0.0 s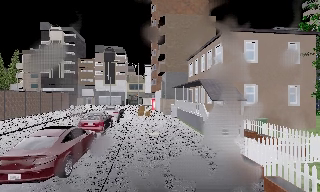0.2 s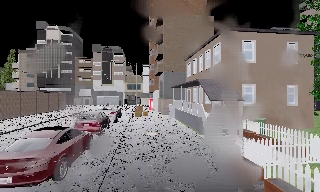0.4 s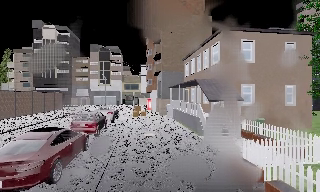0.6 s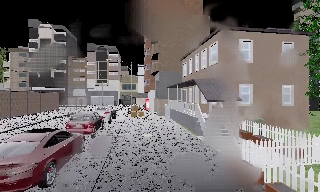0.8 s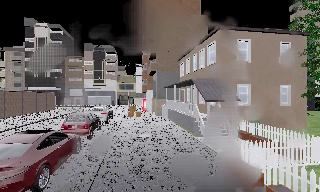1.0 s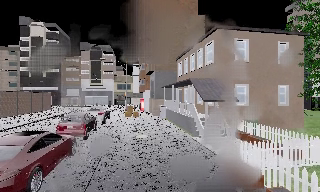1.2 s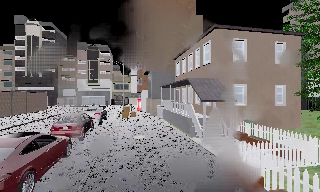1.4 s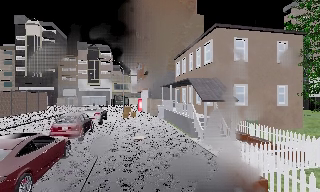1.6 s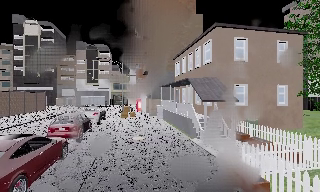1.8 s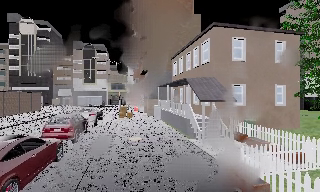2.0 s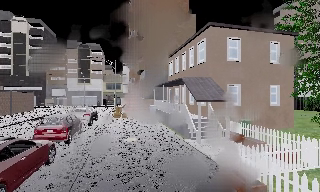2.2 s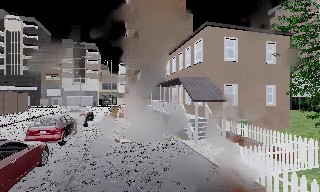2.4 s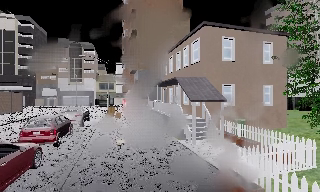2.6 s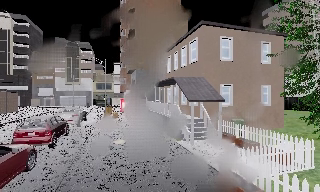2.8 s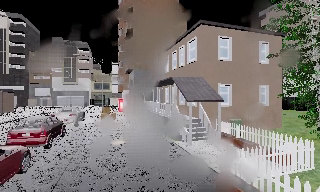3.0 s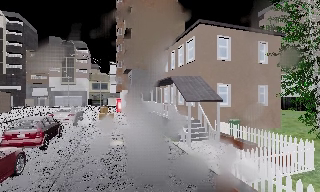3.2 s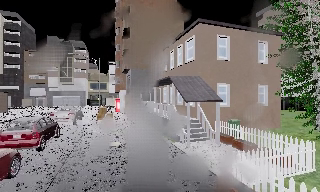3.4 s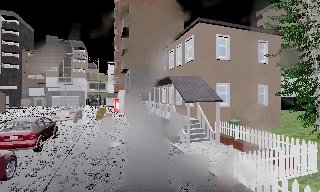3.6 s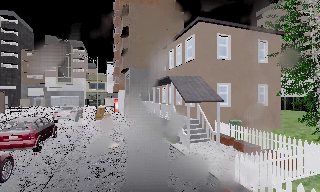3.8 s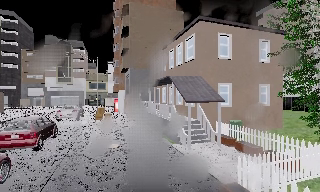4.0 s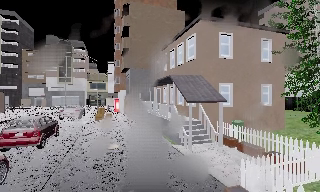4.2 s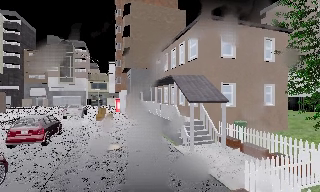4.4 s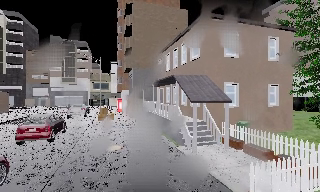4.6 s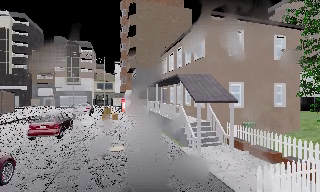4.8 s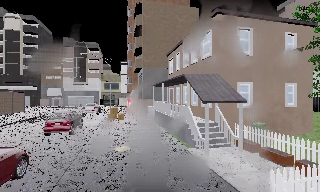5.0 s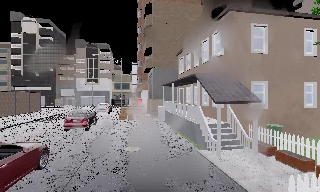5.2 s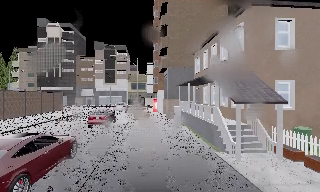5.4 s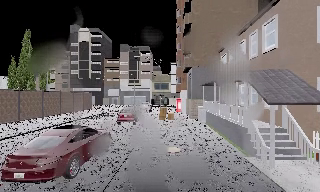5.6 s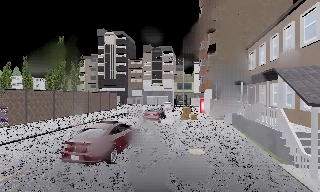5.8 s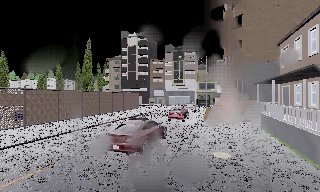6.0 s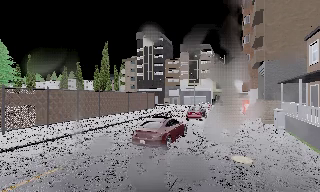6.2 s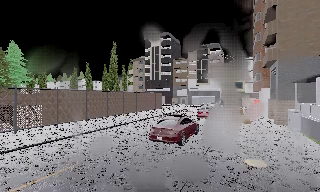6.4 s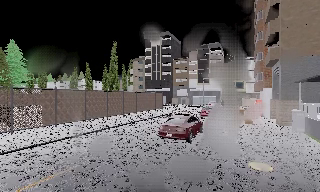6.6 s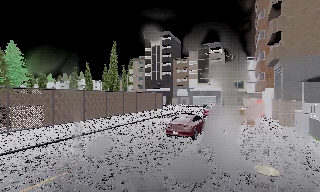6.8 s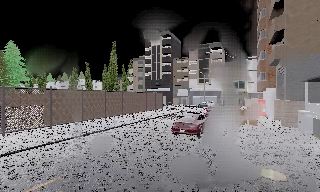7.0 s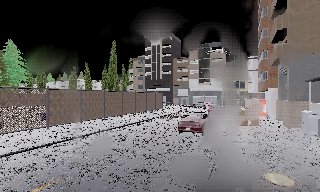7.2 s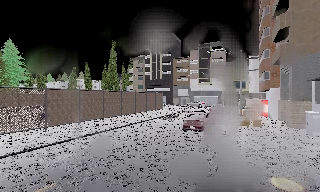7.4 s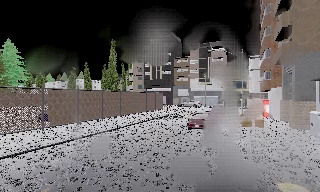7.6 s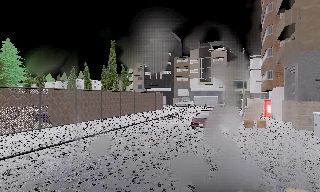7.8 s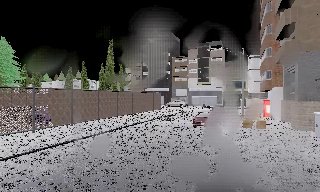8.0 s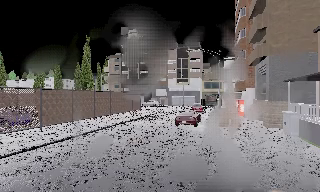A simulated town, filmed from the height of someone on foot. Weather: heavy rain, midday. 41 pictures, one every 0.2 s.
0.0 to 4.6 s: The camera travels forward, about 3 m, so what stands in front looms larger.
4.6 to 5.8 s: The camera pans to its left, which is counterclockwise from overhead, by about 35 degrees. It travels forward, about 0.5 m.
5.8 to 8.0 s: The camera travels forward, about 3 m, so what stands in front looms larger.
The film runs forward here.
